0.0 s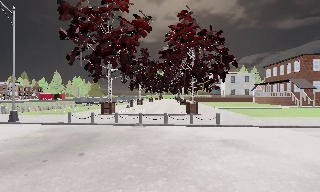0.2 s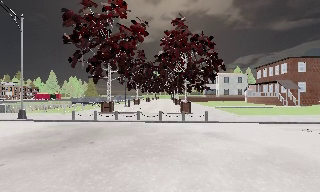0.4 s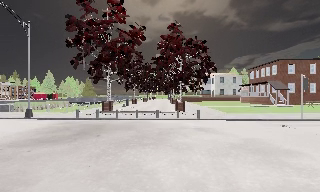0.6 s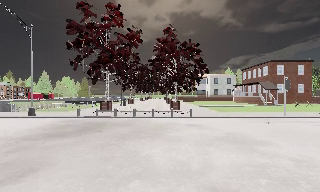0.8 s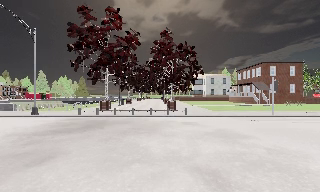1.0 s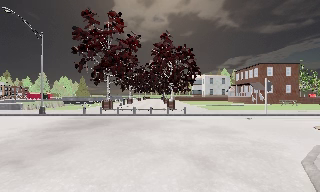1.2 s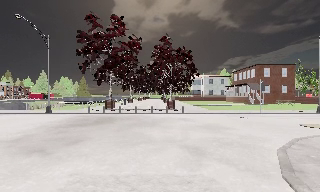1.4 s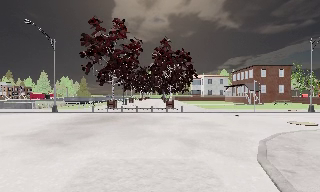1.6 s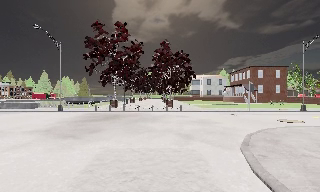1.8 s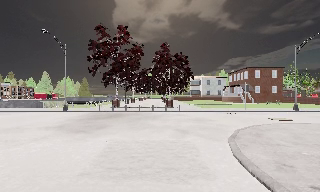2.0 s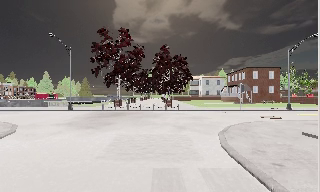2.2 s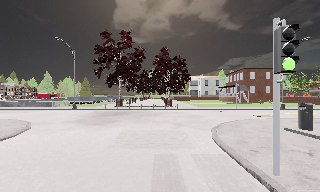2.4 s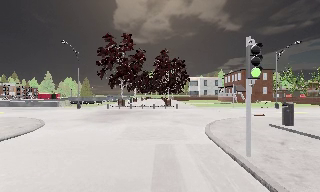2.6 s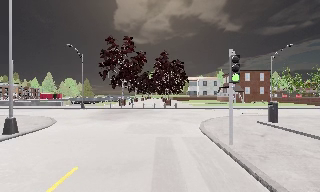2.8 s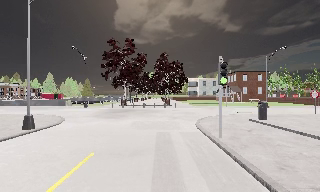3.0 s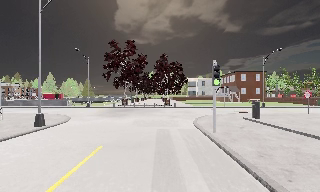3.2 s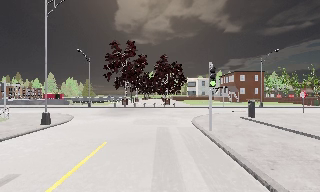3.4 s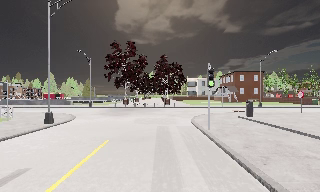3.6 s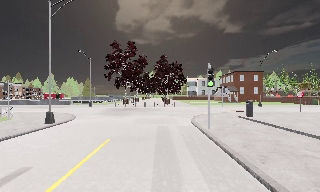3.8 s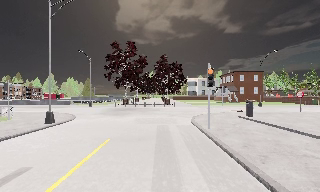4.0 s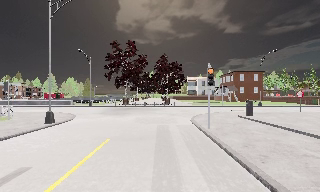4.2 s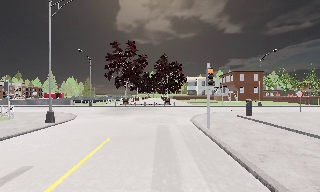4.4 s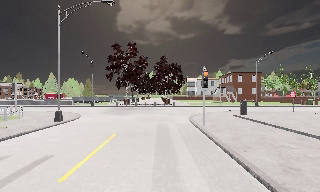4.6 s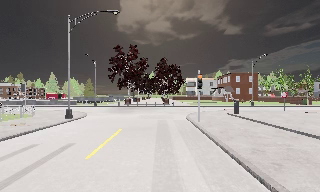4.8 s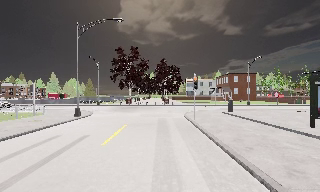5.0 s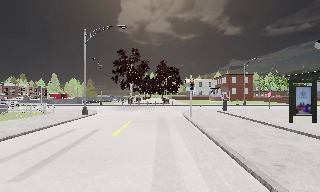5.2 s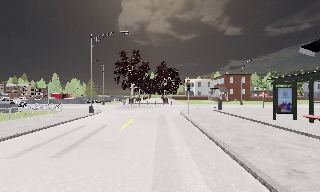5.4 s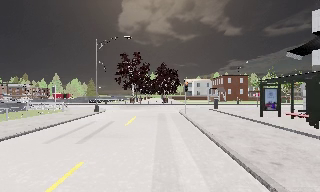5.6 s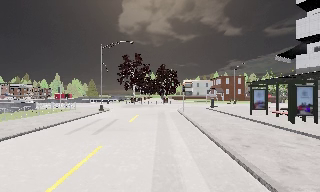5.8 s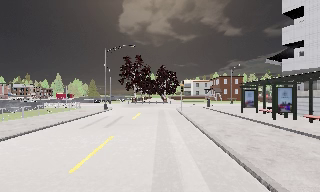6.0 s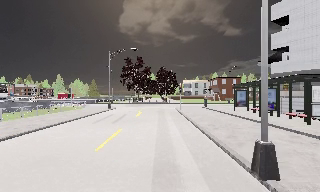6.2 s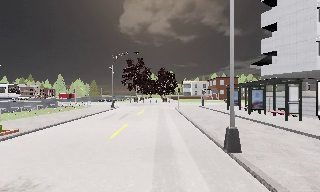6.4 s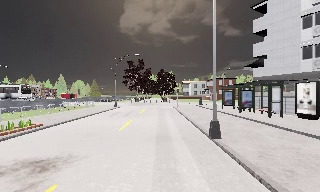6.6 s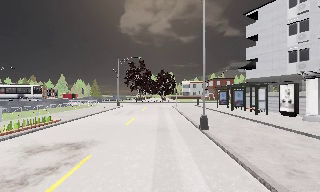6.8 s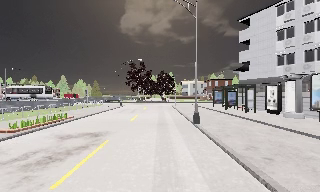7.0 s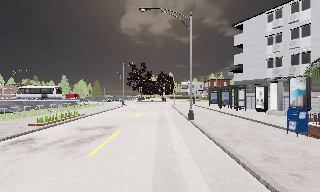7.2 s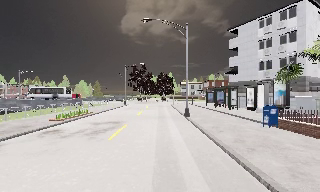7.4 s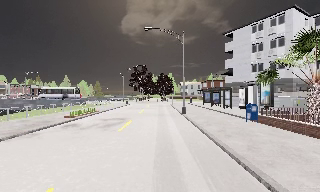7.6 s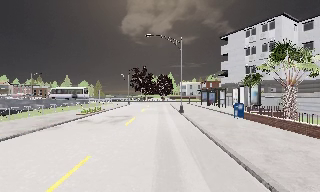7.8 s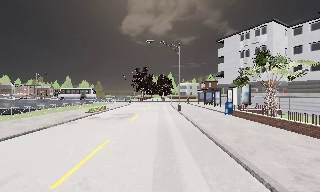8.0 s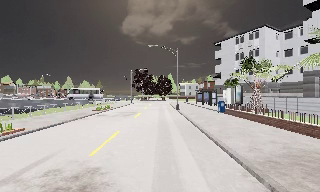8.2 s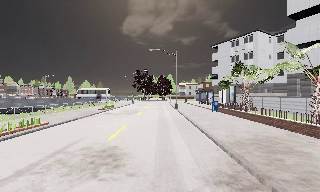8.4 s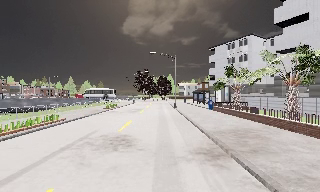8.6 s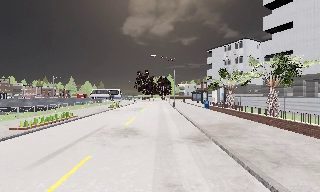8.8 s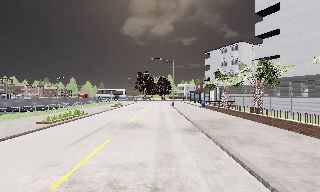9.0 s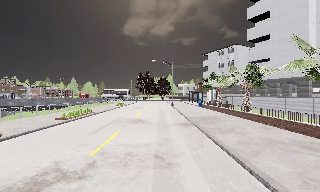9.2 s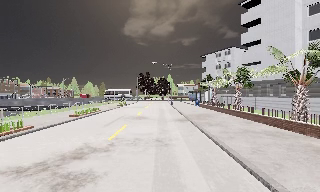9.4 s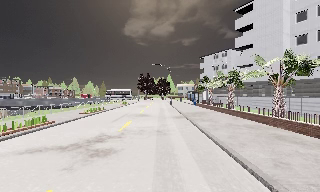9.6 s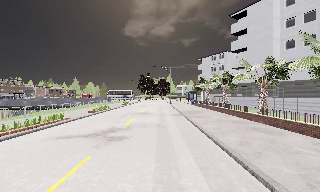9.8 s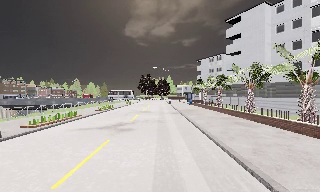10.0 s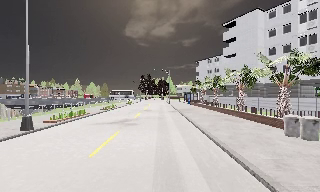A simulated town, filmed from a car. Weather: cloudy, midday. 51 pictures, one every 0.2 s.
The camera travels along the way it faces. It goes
backward.
0.0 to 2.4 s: The camera travels backward, about 11 m, so what stands in front gets smaller.
2.4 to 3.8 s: The camera travels backward, about 3.5 m, so what stands in front gets smaller. It loses speed.
3.8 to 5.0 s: The camera travels backward, about 4.5 m, so what stands in front gets smaller. It gains speed.
5.0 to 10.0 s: The camera travels backward, about 40 m, so what stands in front gets smaller.
The film runs backward here.
